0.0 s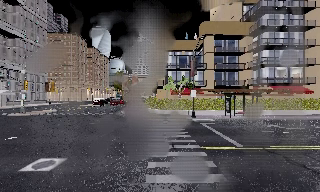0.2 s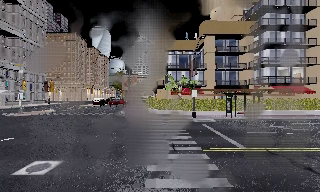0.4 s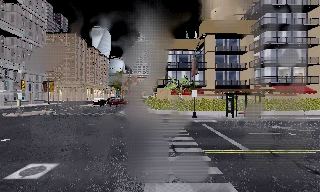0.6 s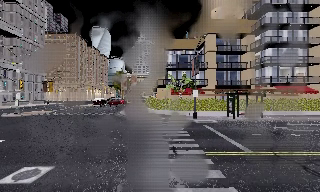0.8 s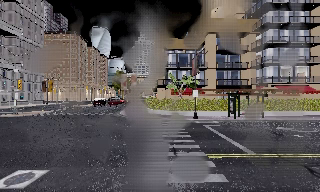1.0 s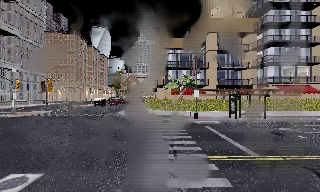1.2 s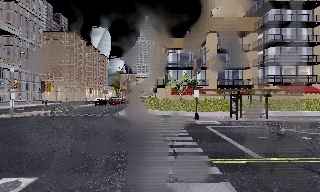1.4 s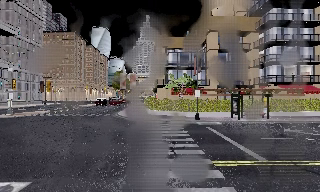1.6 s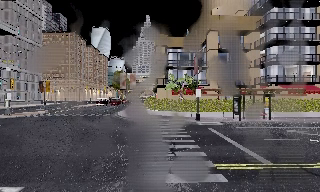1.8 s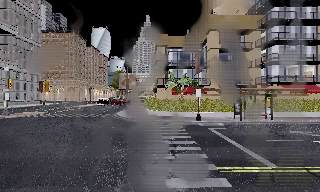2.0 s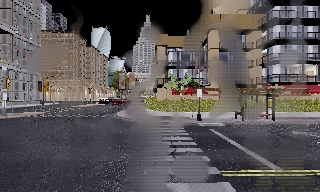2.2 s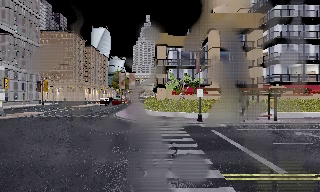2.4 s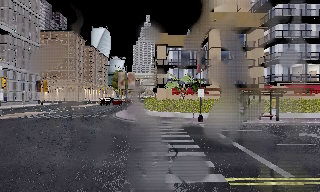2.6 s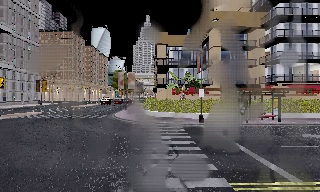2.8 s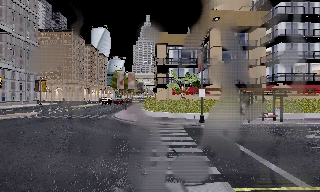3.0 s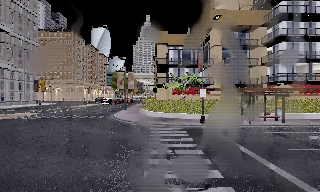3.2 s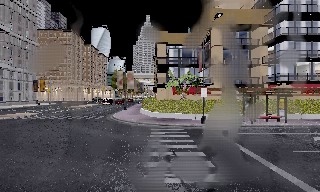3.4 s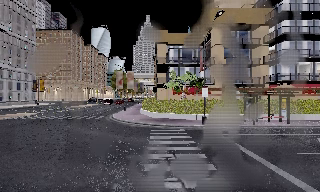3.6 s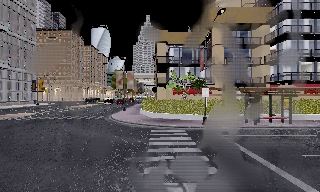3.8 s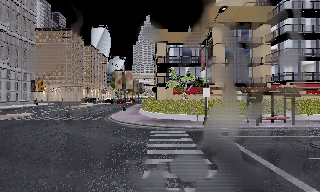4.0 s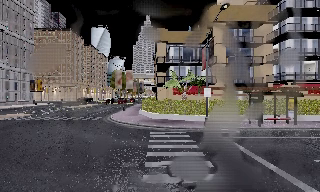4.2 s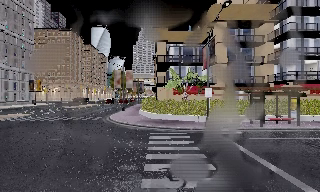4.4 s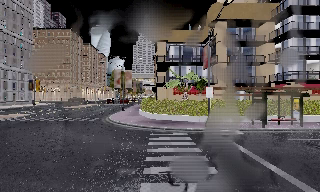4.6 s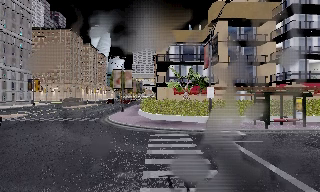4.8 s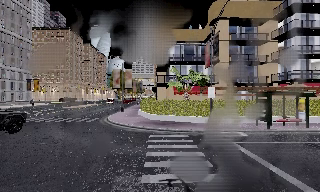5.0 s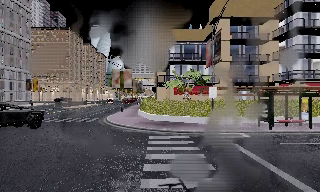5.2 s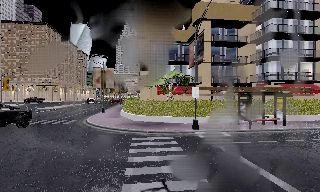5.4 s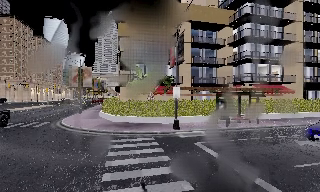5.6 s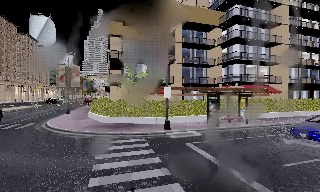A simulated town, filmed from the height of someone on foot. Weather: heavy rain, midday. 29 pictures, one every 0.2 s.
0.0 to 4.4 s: The camera travels forward, about 6 m, so what stands in front looms larger.
4.4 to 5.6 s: The scene slides to the left, as the camera pans about 15 degrees to its right. It travels forward, about 1.5 m, so what stands in front looms larger.
The film runs forward here.
